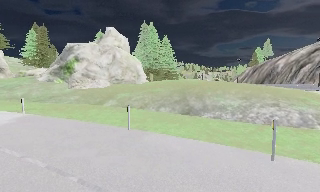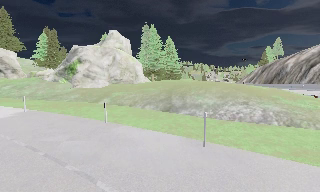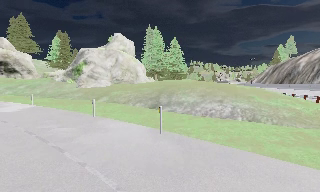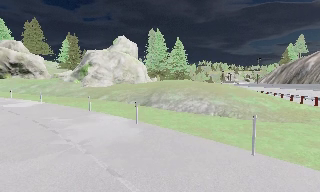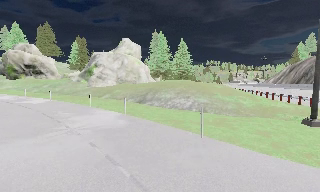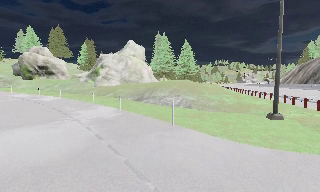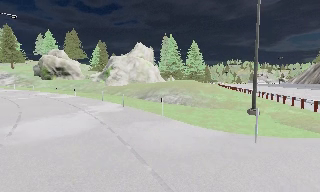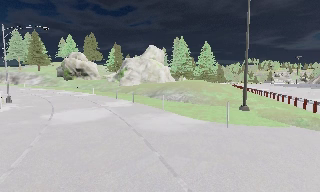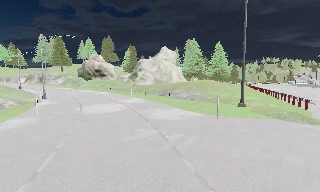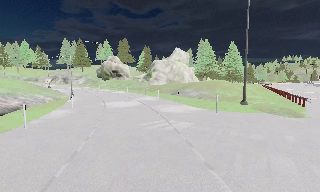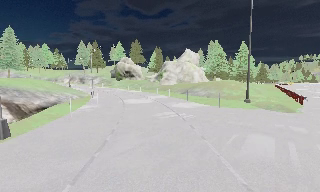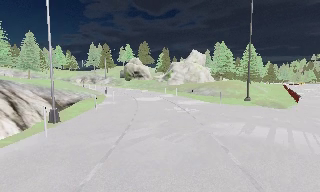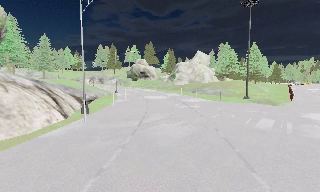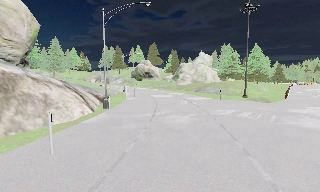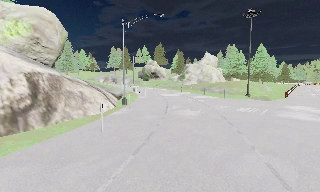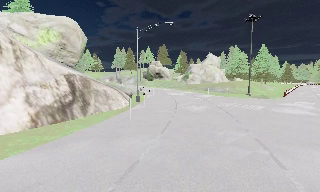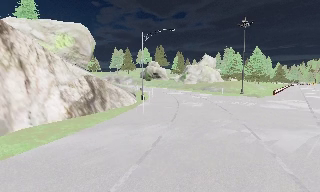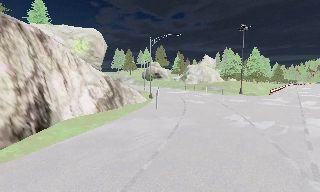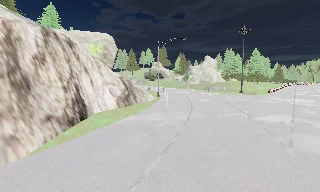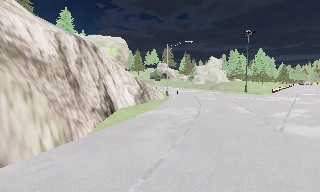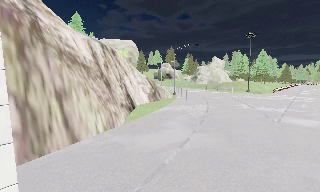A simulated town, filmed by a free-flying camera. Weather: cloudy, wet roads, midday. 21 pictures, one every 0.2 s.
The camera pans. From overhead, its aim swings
counterclockwise.
0.0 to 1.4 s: The camera pans to its left, which is counterclockwise from overhead, by about 25 degrees. It travels backward and to its right, about 14 m, so what stands in front gets smaller.
1.4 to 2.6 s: The camera pans to its left, which is counterclockwise from overhead, by about 20 degrees. It travels backward, about 12 m, so what stands in front gets smaller.
2.6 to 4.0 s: The camera travels backward and to its left, about 14 m, so what stands in front gets smaller.
The film runs forward here.
